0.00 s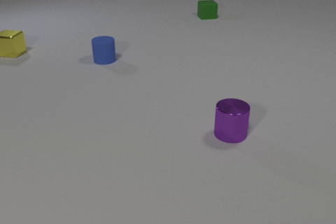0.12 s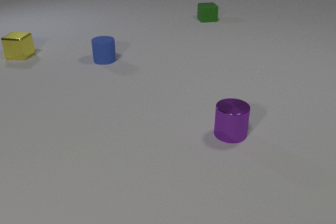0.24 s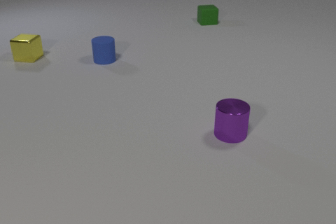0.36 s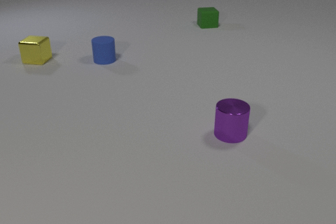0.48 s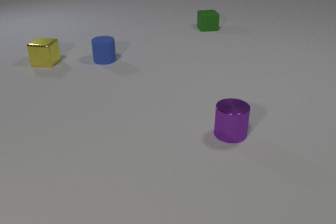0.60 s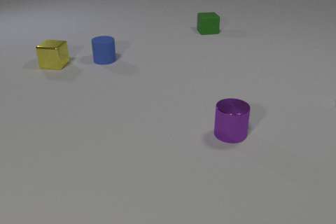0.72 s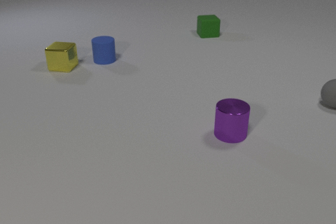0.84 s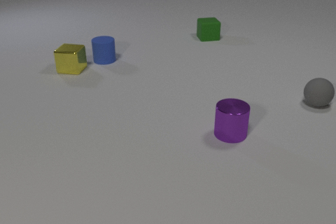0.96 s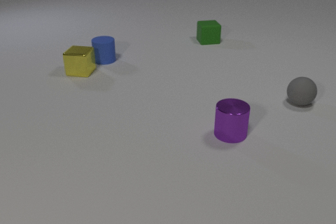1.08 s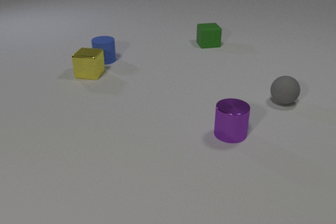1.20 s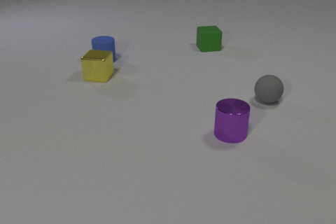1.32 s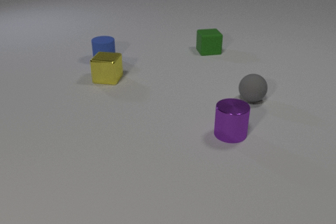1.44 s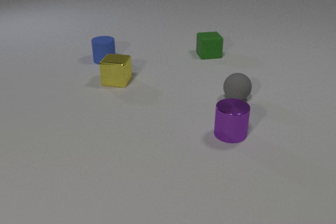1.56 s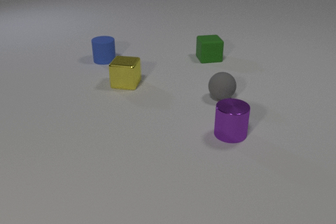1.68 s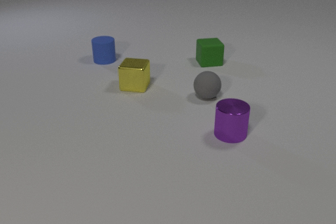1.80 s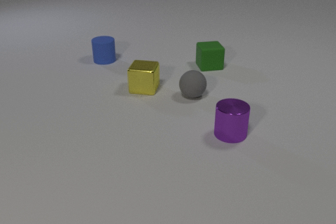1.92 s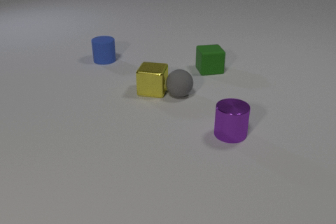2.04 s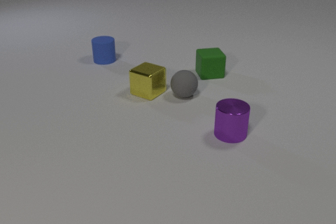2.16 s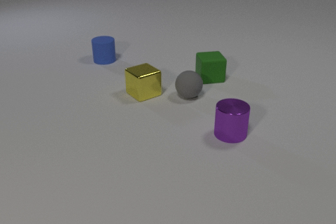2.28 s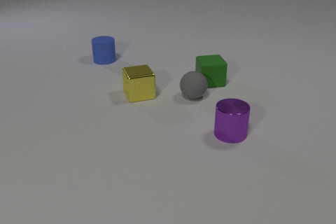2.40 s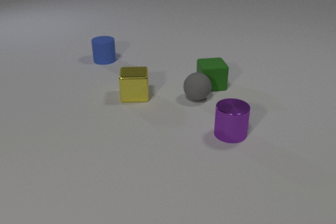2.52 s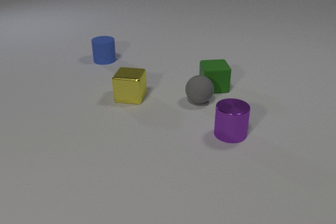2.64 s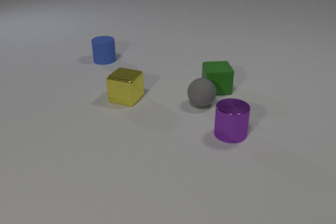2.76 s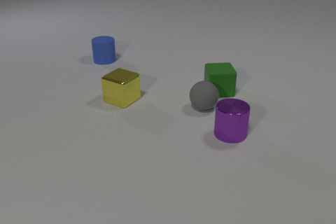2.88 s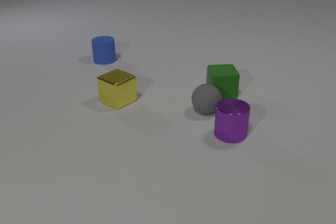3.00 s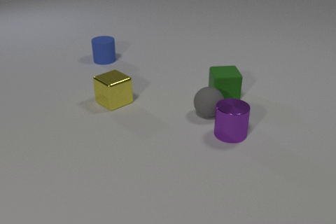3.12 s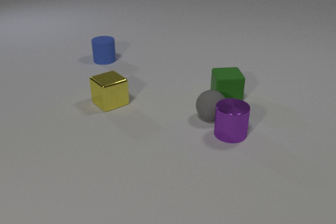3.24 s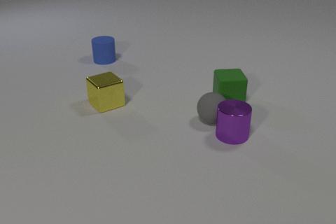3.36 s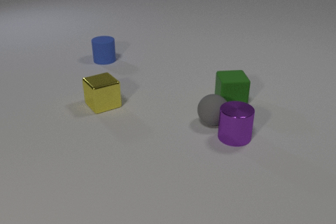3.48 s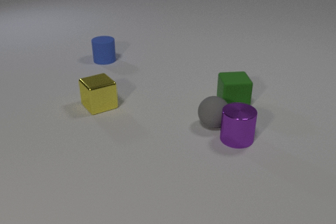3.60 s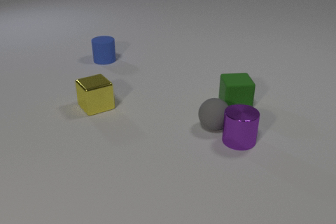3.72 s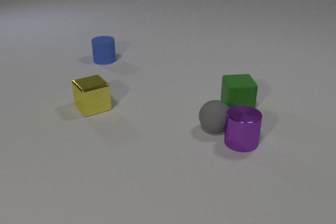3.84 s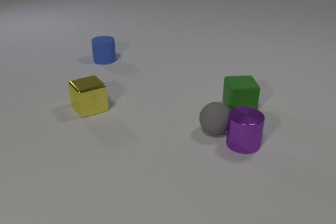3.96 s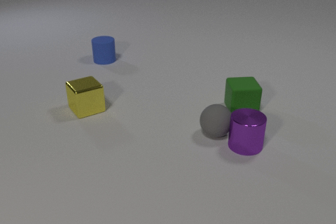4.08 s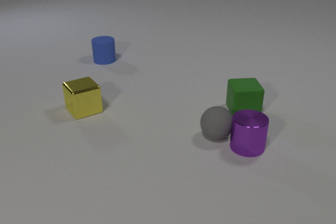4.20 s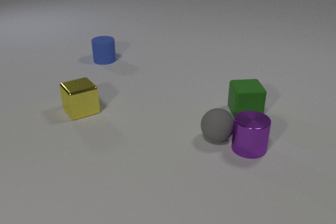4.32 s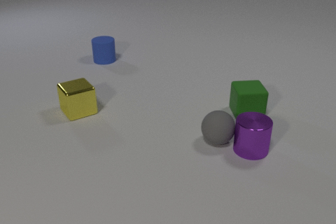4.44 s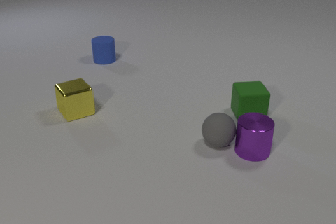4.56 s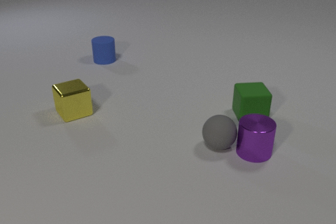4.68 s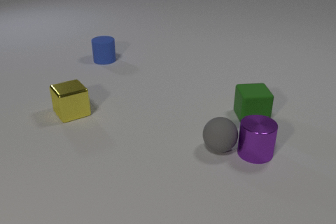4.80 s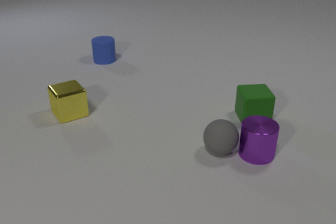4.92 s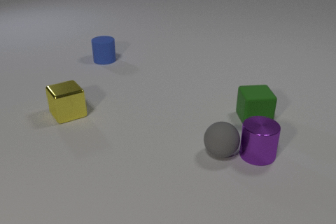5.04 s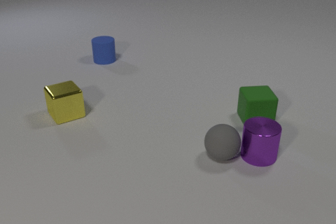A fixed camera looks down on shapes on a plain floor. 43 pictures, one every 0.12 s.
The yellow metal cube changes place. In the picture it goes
toward the camera.
The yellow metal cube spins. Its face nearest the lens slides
to the left.
0.00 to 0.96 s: The gray rubber sphere comes in at the right edge, rolls to the left. The yellow metal cube slides toward the camera and to the right. The green rubber cube slides toward the camera.
0.96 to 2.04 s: The gray rubber sphere rolls to the left. The yellow metal cube slides to the right and toward the camera, spins so that its near face slides to the left, clockwise seen from above. The green rubber cube slides toward the camera. The gray rubber sphere and the yellow metal cube collide.
2.04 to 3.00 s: The gray rubber sphere rolls toward the camera and to the right. The yellow metal cube slides to the left and toward the camera, spins so that its near face slides to the left, clockwise seen from above. The green rubber cube slides toward the camera. The gray rubber sphere and the green rubber cube collide.
3.00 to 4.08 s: The gray rubber sphere rolls toward the camera. The yellow metal cube slides to the left. The green rubber cube slides toward the camera and to the right. The purple metal cylinder slides toward the camera and to the right. The gray rubber sphere and the purple metal cylinder collide.
4.08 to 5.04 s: The gray rubber sphere rolls toward the camera. The yellow metal cube slides to the left. The green rubber cube slides toward the camera and to the right. The purple metal cylinder slides toward the camera and to the right.
How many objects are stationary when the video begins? 2.
What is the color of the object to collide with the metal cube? gray.
How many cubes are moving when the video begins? 2.
